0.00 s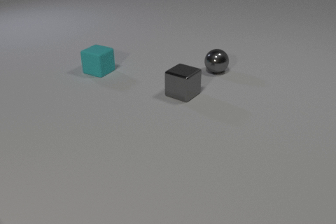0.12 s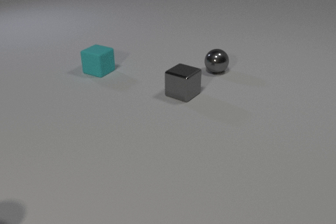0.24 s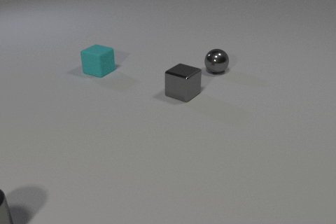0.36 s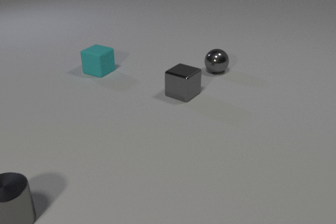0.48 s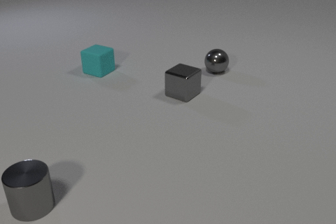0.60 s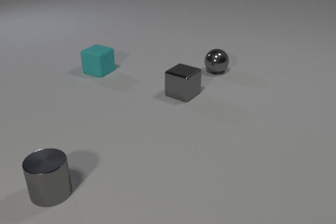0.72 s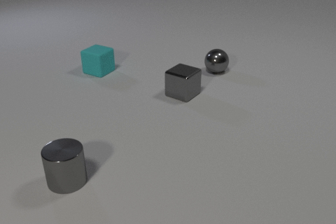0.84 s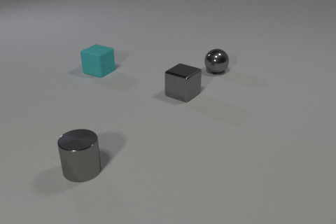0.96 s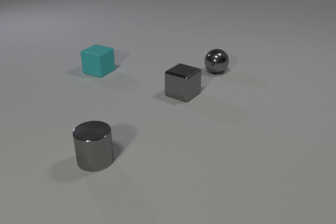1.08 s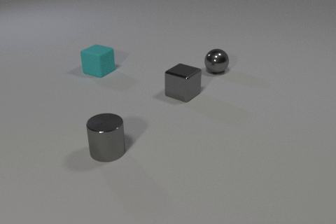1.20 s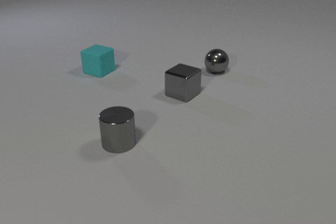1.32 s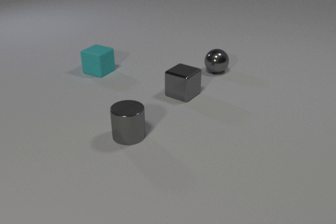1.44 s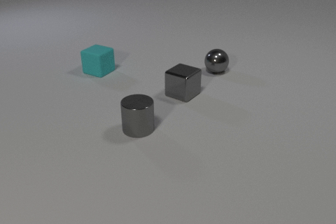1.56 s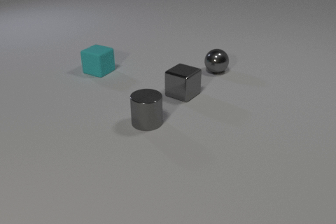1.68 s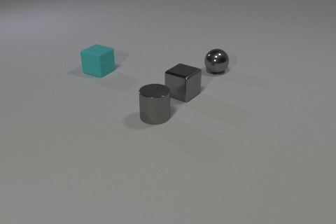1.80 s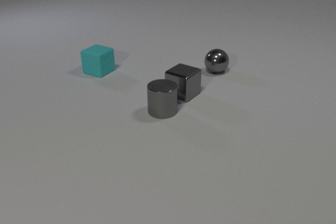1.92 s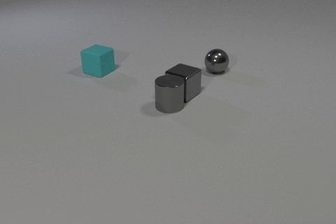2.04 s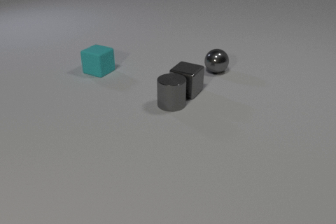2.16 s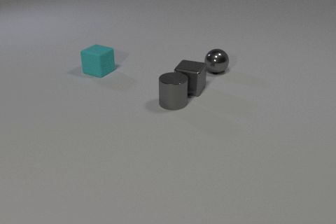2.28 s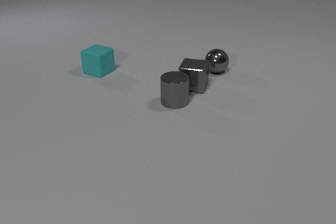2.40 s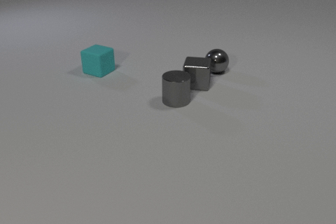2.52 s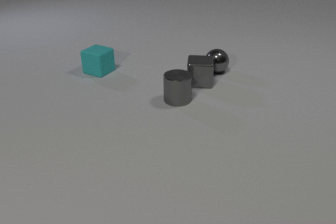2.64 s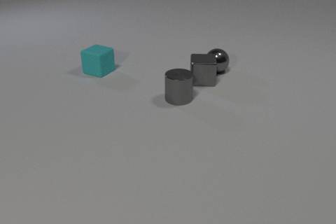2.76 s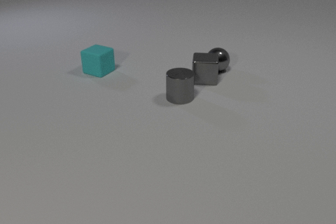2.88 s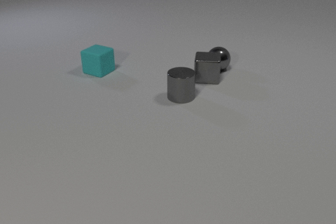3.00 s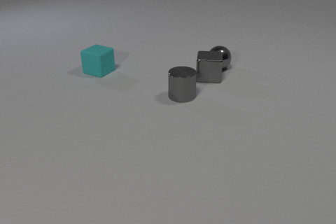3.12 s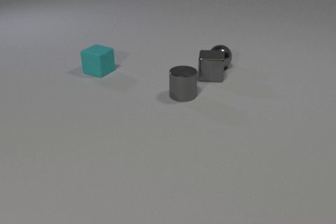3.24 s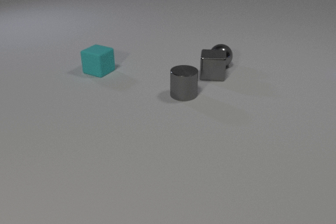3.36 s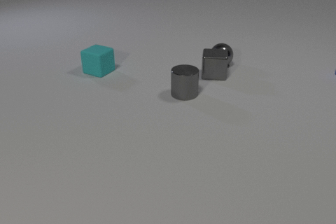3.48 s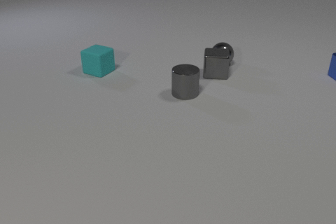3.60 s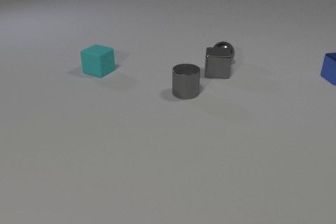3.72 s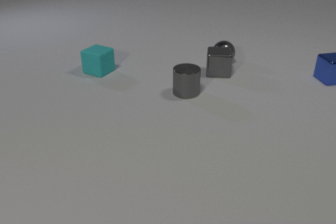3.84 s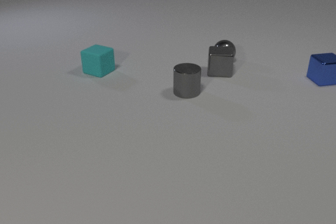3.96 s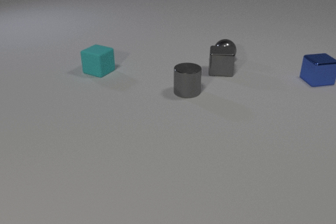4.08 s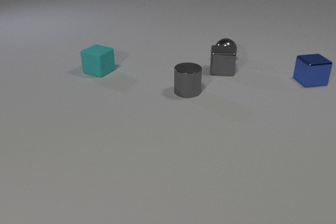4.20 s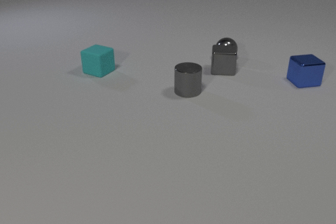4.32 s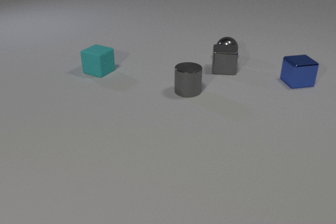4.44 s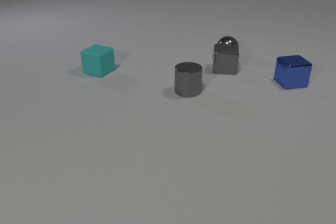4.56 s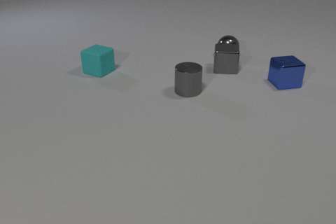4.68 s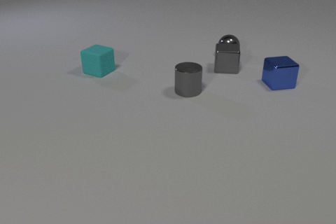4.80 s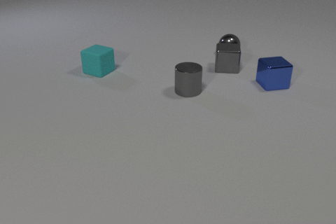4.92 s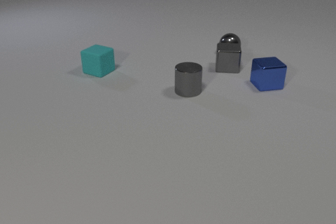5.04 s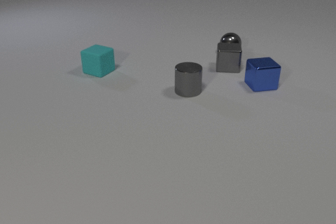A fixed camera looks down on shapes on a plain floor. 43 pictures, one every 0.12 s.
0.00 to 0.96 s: The gray metal cylinder comes in at the left edge, slides to the right and away from the camera.
0.96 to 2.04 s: The gray metal cylinder slides away from the camera and to the right. The gray metal cube slides away from the camera. The gray metal cylinder and the gray metal cube collide.
2.04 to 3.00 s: The gray metal cylinder slides away from the camera and to the right. The gray metal cube slides away from the camera and to the right, spins counterclockwise seen from above by about 15 degrees, its near face sliding to the right. The gray metal sphere rolls away from the camera. The gray metal cube and the gray metal sphere collide.
3.00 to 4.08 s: The gray metal cylinder slides away from the camera. The gray metal cube slides away from the camera and to the right. The gray metal sphere rolls away from the camera. The blue metal cube comes in at the right edge, slides to the left and toward the camera.
4.08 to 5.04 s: The gray metal cube slides away from the camera and to the right. The gray metal sphere rolls away from the camera. The blue metal cube slides to the left and toward the camera.
How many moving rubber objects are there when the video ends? 0.
How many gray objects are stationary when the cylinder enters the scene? 2.
Are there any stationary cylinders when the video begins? no.
